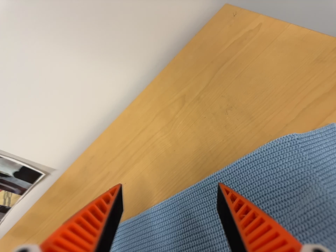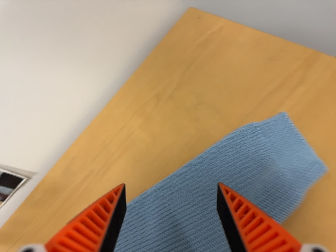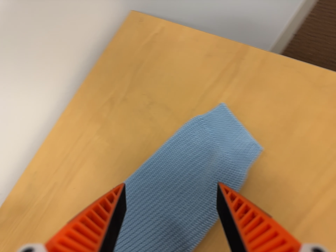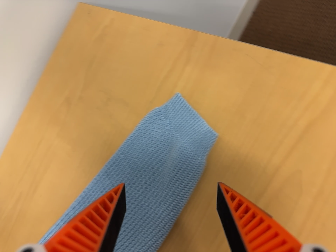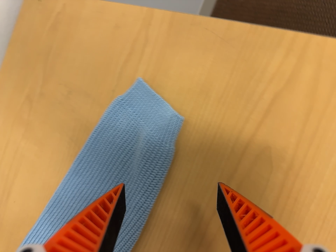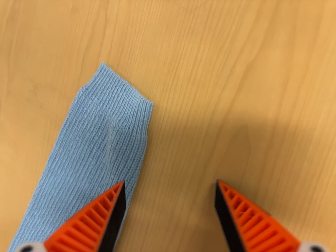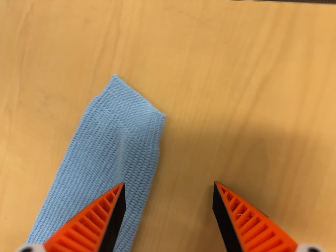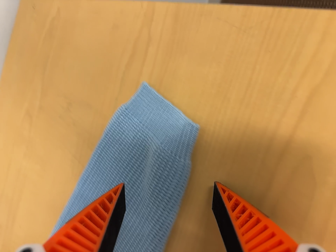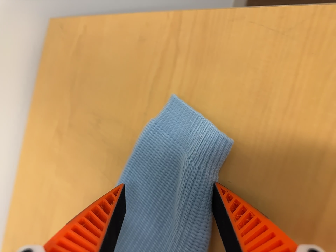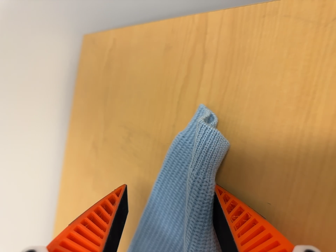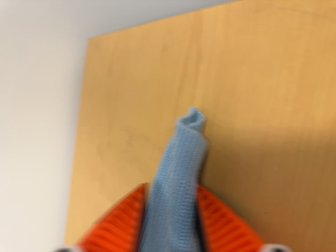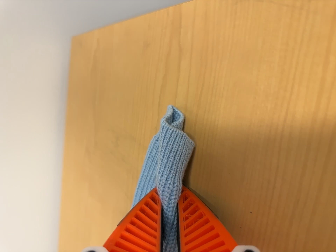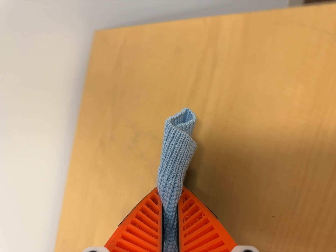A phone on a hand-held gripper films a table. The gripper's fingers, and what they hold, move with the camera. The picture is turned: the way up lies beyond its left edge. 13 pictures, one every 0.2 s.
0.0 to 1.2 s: The camera pans to its right by about 20 degrees. It travels to its right, about 9 cm, so close, fixed things drift to the left. Its aim tips toward the bottom of its view by about 10 degrees, and the scene shifts upward. It rolls about its line of sight by about 30 degrees, and the scene rotates counterclockwise.
1.2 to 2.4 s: The camera swings to its left by about 20 degrees, and the scene slides to the right. It travels forward, about 6 cm, so what stands in front looms larger.
The film runs forward here.
